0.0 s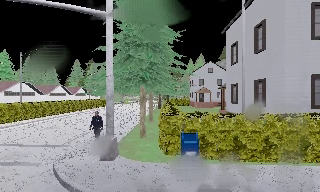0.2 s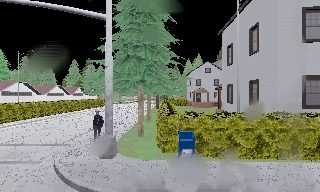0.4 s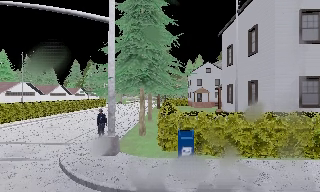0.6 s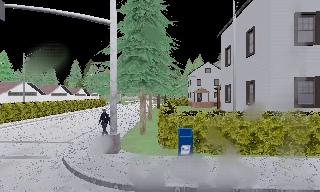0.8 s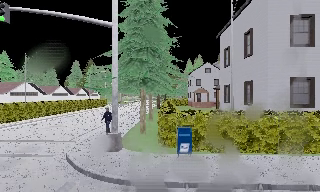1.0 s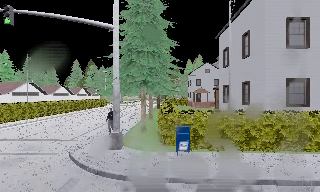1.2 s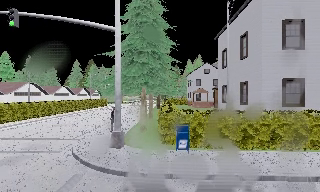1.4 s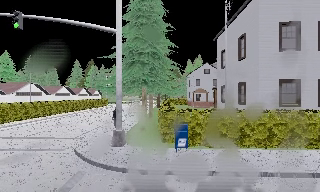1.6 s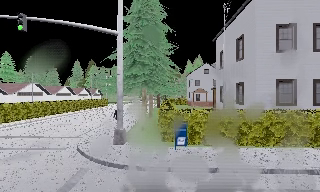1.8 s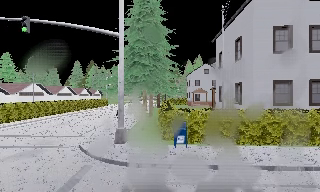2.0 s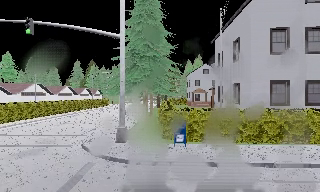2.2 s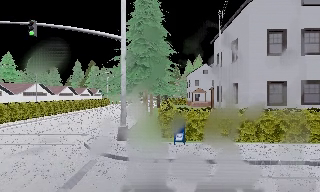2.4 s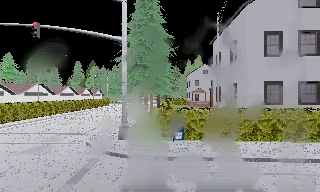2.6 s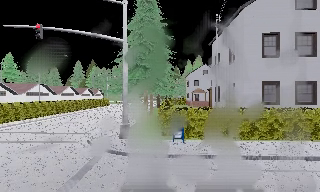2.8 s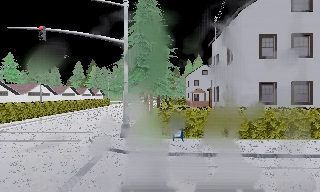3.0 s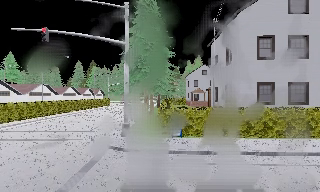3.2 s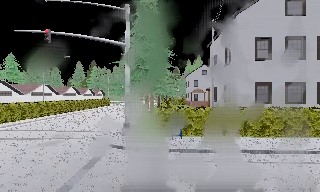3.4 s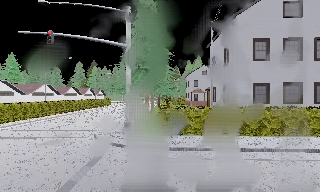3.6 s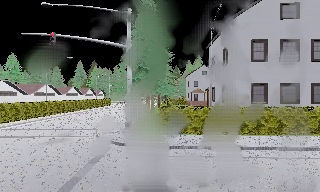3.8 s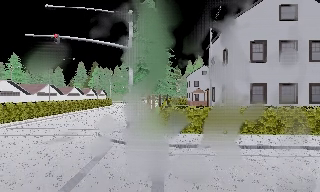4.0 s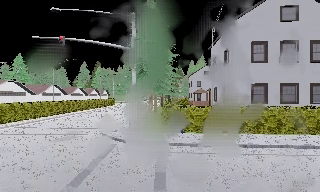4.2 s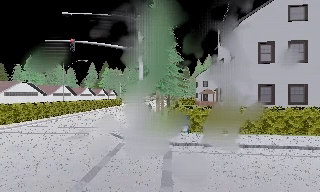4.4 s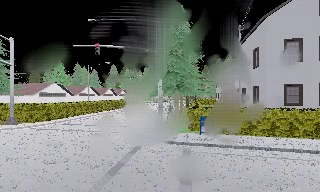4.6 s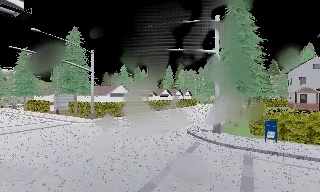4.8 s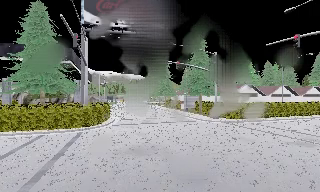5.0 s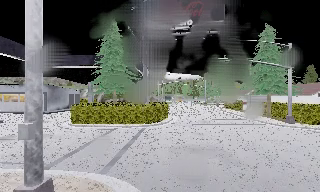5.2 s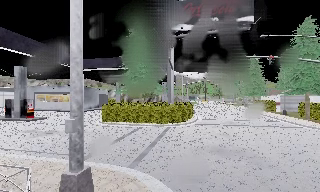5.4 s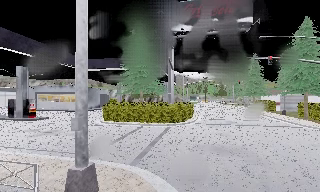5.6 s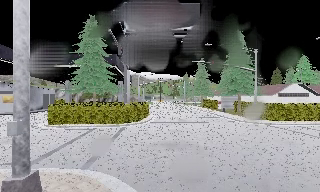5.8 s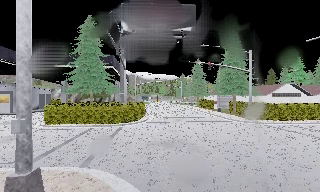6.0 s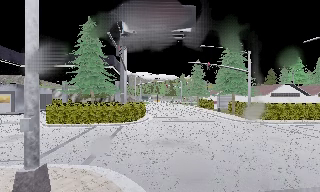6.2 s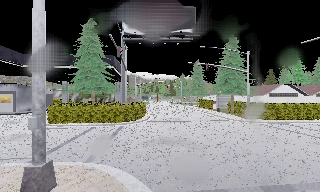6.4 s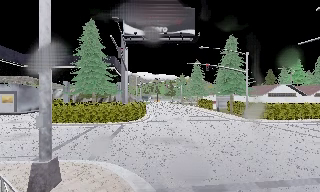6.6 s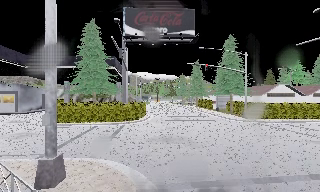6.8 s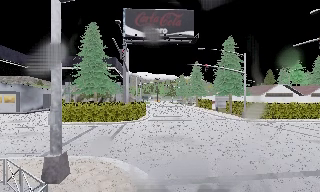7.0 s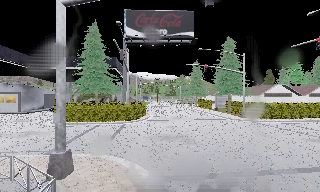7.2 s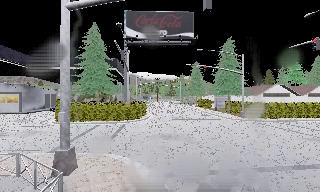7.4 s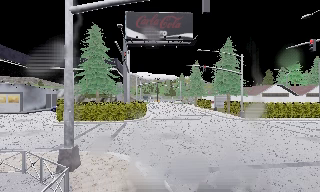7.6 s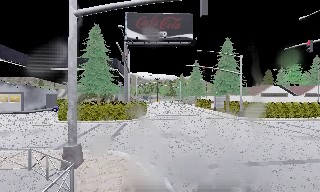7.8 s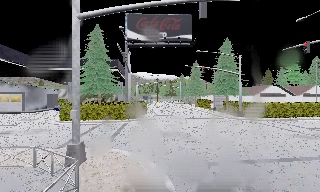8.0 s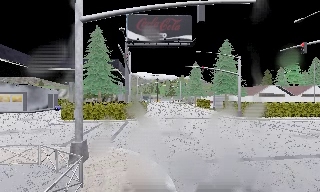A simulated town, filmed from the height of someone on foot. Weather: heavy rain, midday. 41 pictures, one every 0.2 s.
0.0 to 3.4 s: The camera travels backward, about 4 m, so what stands in front gets smaller.
3.4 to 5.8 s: The camera pans to its left, which is counterclockwise from overhead, by about 85 degrees. It travels backward, about 2.5 m.
5.8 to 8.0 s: The camera travels backward, about 2.5 m, so what stands in front gets smaller.
The film runs backward here.
